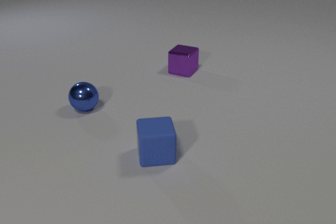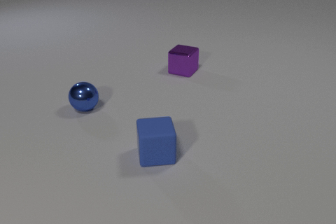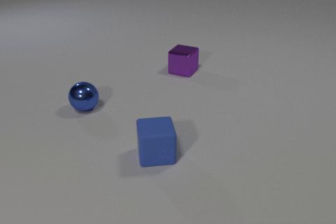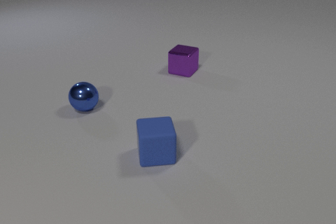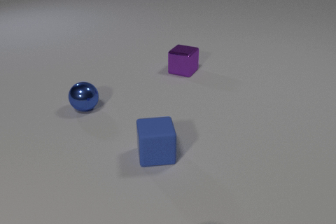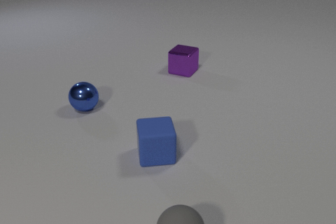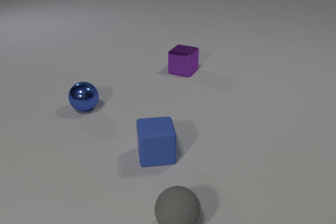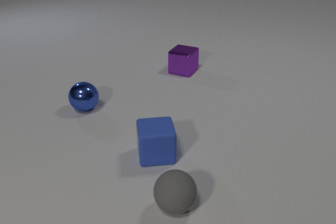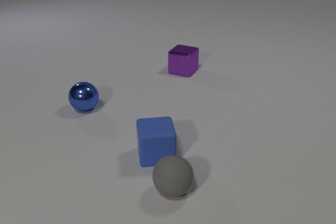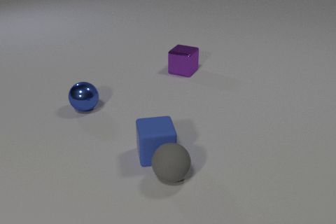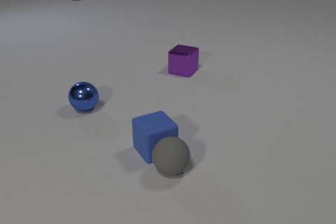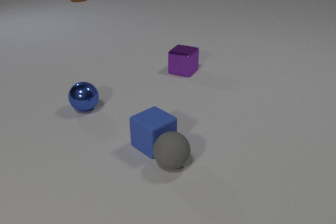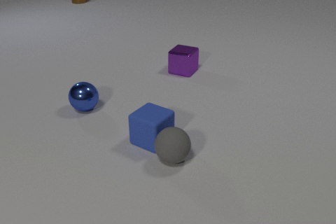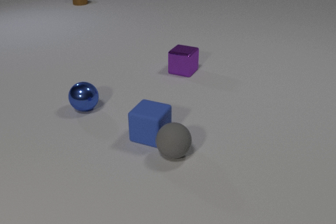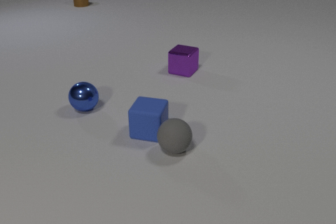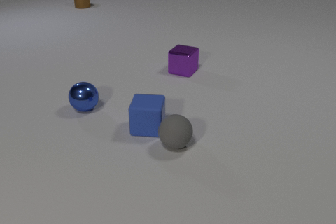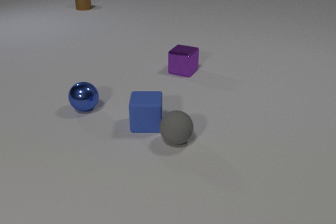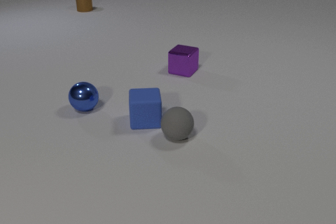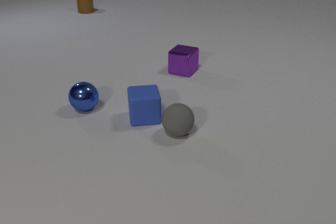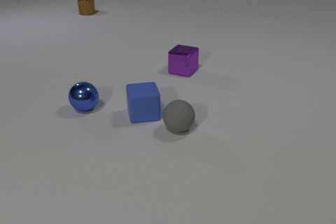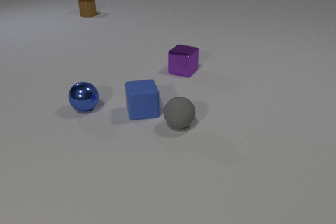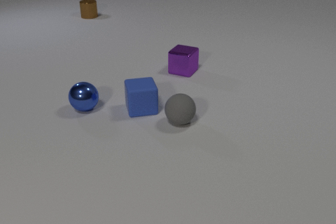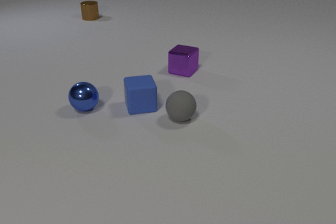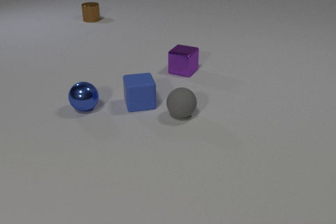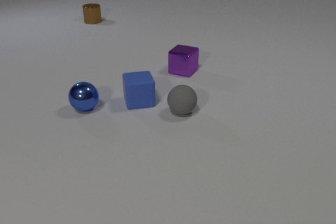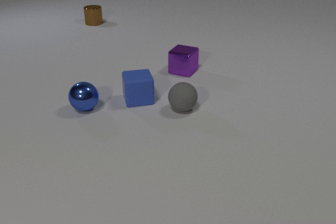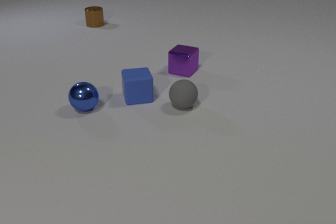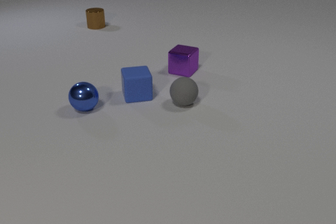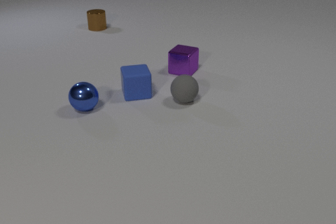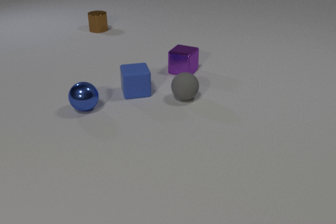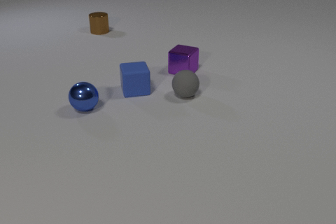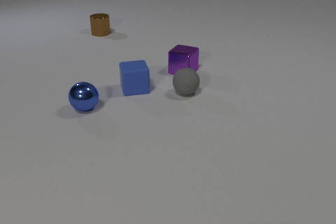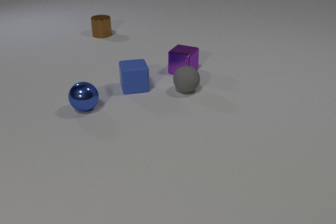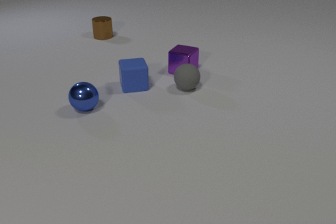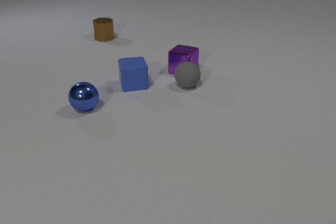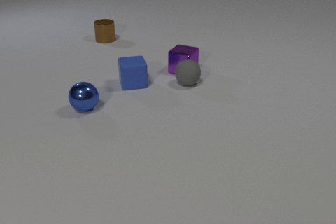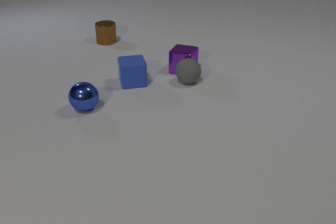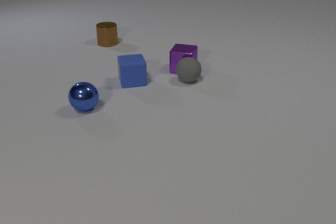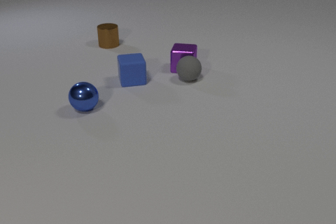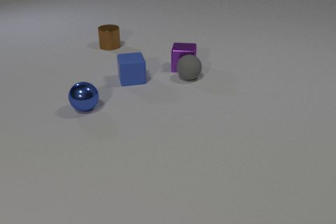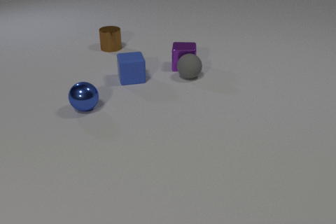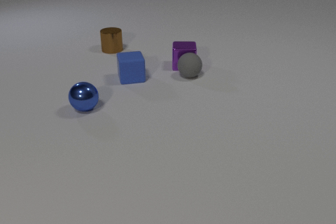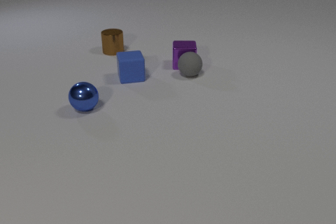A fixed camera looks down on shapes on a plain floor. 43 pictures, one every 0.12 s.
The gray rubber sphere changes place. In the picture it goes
away from the camera.
The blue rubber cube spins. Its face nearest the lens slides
to the right.
0.00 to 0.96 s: The gray rubber sphere comes in at the bottom edge, rolls away from the camera.
0.96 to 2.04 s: The gray rubber sphere rolls away from the camera. The blue rubber cube slides away from the camera, spins so that its near face slides to the right, counterclockwise seen from above. The brown metal cylinder comes in at the top edge, slides toward the camera. The gray rubber sphere and the blue rubber cube collide.
2.04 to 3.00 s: The gray rubber sphere rolls away from the camera. The blue rubber cube slides away from the camera. The brown metal cylinder slides toward the camera.
3.00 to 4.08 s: The gray rubber sphere rolls away from the camera. The blue rubber cube slides away from the camera. The brown metal cylinder slides toward the camera.
4.08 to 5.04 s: The gray rubber sphere rolls away from the camera. The blue rubber cube slides away from the camera. The purple metal cube slides away from the camera, spins so that its near face slides to the right, counterclockwise seen from above. The brown metal cylinder slides toward the camera. The gray rubber sphere and the purple metal cube collide.
What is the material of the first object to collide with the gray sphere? rubber.
How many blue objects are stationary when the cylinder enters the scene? 2.
What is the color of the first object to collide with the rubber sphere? blue.
